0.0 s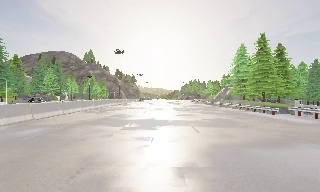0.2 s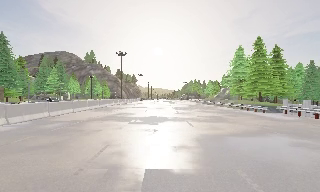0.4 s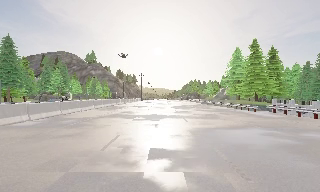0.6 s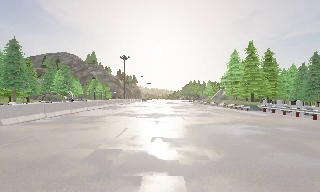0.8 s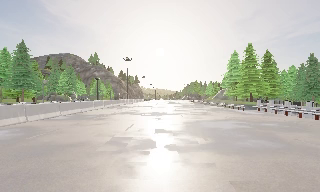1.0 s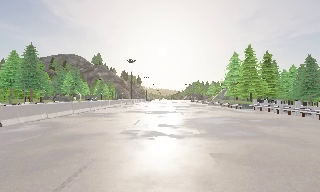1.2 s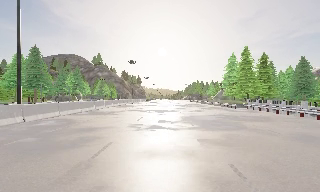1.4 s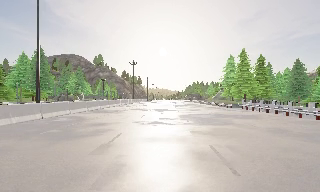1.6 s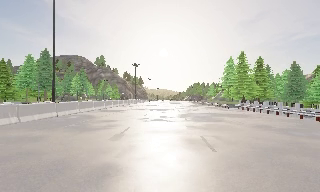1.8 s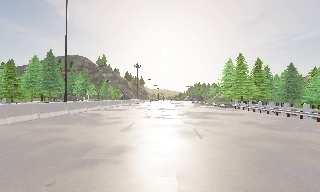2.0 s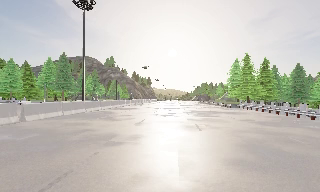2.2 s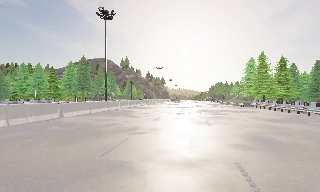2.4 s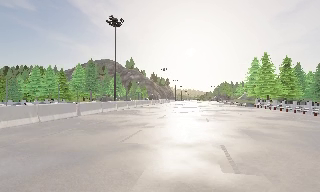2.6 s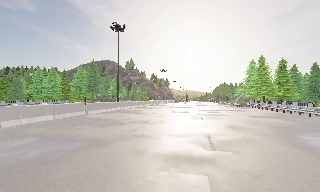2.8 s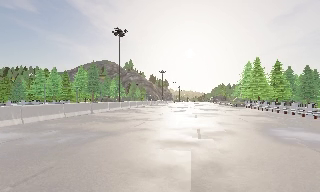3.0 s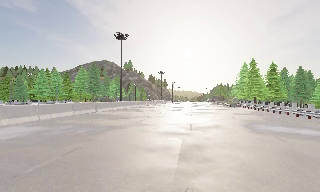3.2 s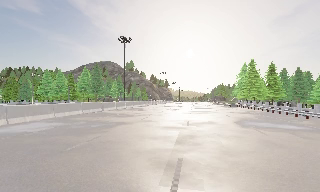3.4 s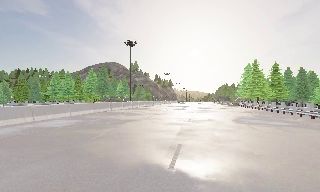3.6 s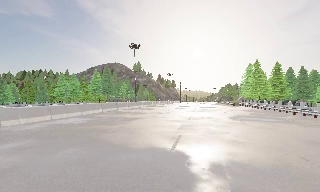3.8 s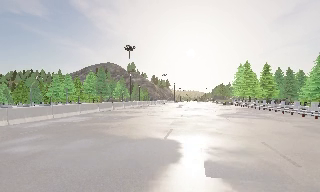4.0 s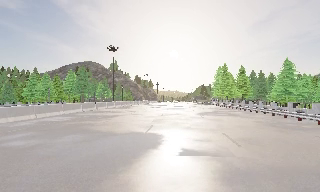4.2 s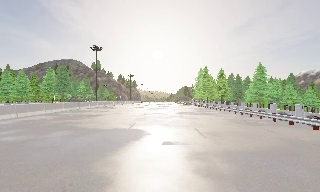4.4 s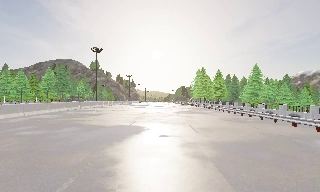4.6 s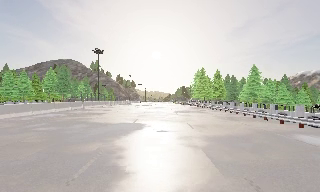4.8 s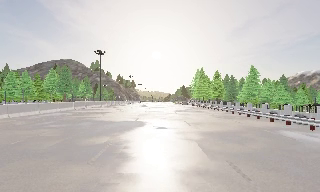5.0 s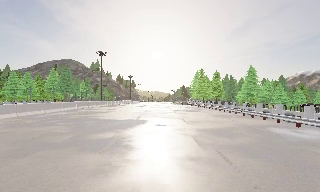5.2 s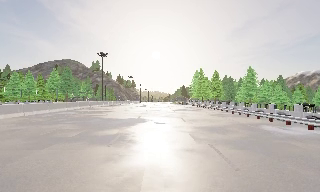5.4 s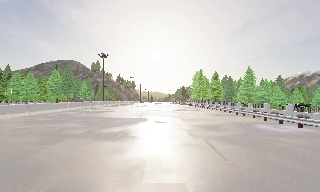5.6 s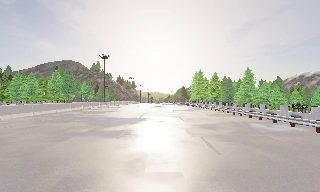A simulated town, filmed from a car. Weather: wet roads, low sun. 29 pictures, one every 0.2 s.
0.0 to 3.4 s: The scene slides to the right, as the camera pans about 15 degrees to its left. It travels backward, about 25 m, so what stands in front gets smaller.
3.4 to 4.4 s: The scene slides to the left, as the camera pans about 15 degrees to its right. It travels backward, about 6 m, so what stands in front gets smaller.
4.4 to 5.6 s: The camera travels backward, about 4.5 m, so what stands in front gets smaller. It loses speed.
The film runs backward here.
